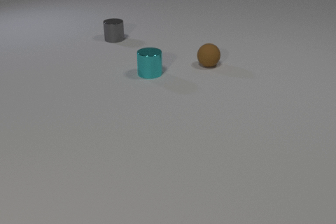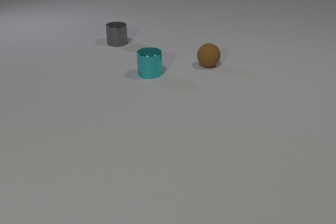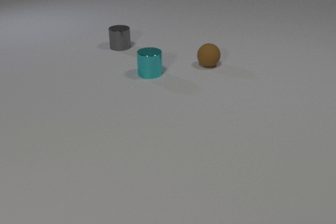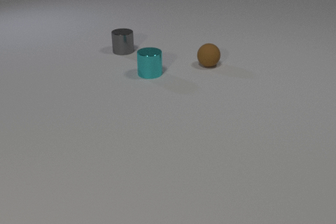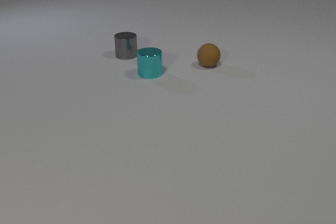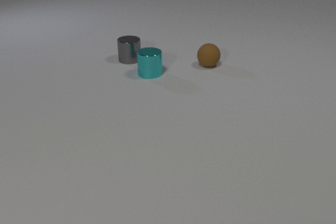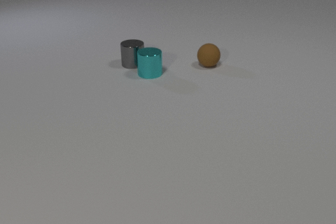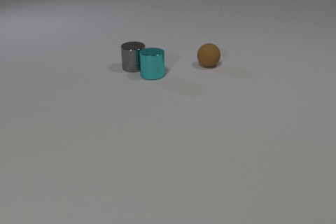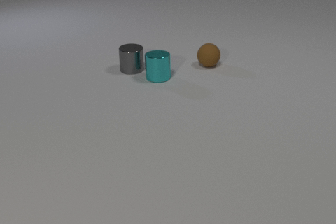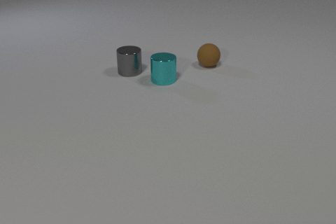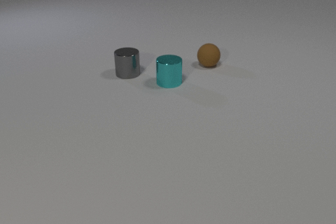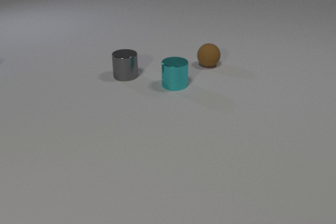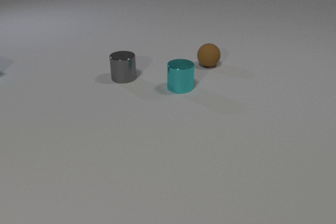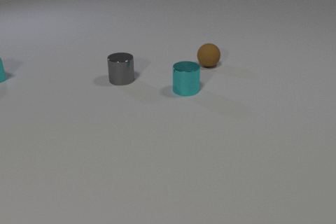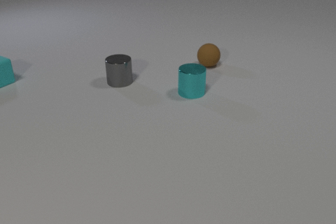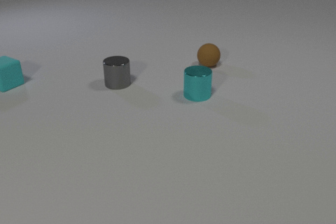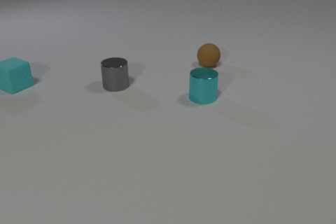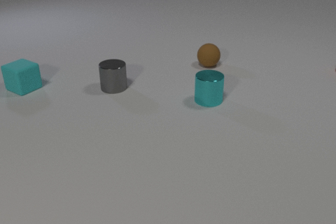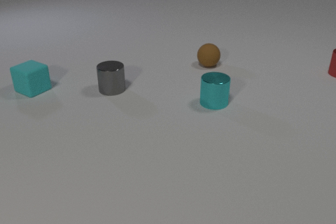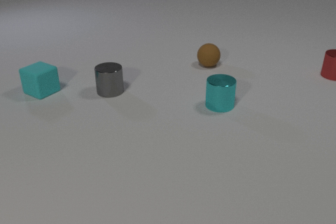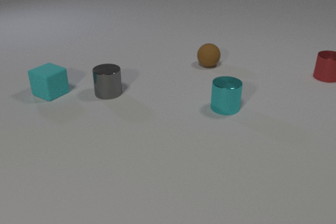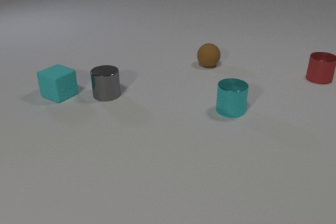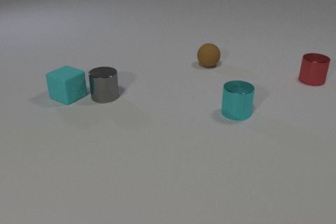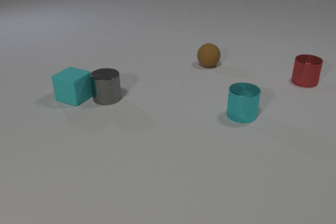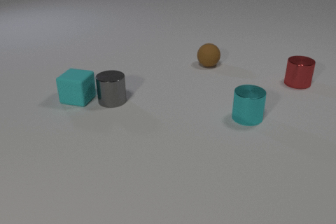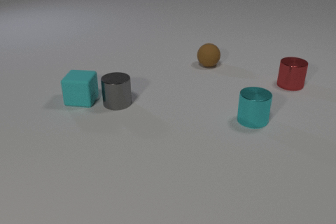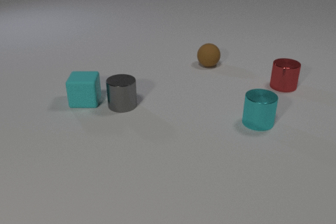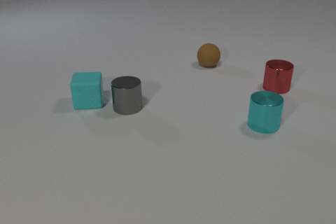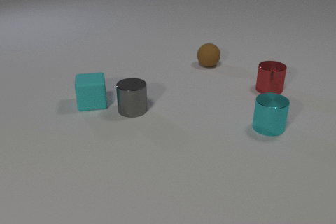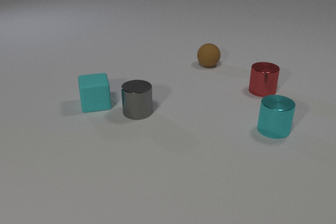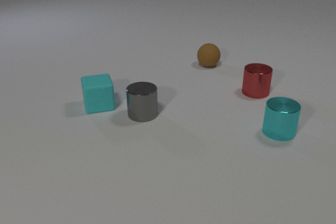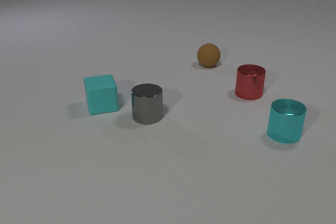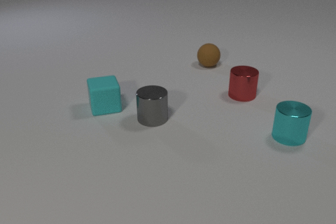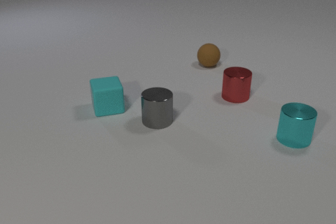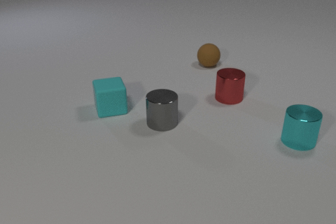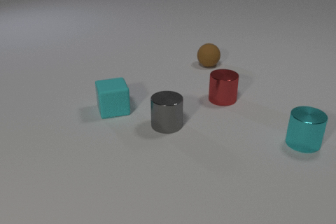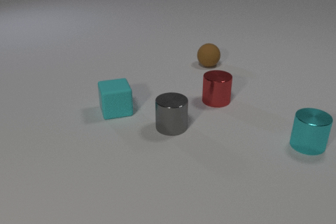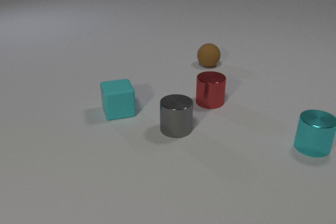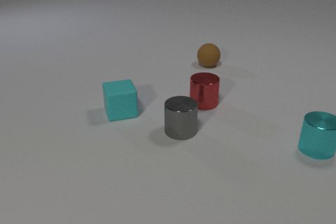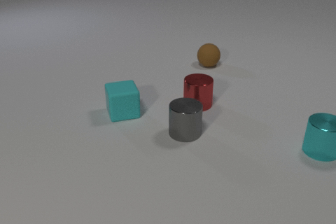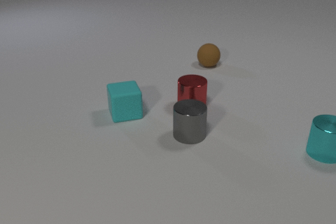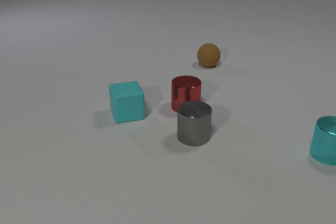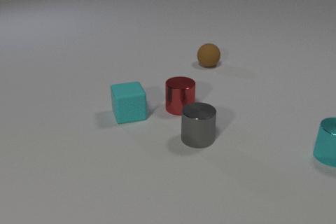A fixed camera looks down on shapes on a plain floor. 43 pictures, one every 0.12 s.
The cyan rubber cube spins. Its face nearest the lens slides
to the right.
The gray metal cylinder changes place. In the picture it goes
toward the camera.
0.00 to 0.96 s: The gray metal cylinder slides toward the camera. The cyan metal cylinder slides toward the camera and to the right. The gray metal cylinder and the cyan metal cylinder collide.
0.96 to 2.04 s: The gray metal cylinder slides toward the camera and to the left. The cyan metal cylinder slides to the right and toward the camera. The cyan rubber cube comes in at the left edge, slides to the right and toward the camera.
2.04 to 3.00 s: The gray metal cylinder slides toward the camera. The cyan metal cylinder slides to the right and toward the camera. The cyan rubber cube slides to the right and toward the camera, spins counterclockwise seen from above by about 30 degrees, its near face sliding to the right. The red metal cylinder slides to the left and toward the camera. The gray metal cylinder and the cyan rubber cube collide.
3.00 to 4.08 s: The gray metal cylinder slides to the right and toward the camera. The cyan metal cylinder slides to the right and toward the camera. The cyan rubber cube slides to the right and toward the camera, spins so that its near face slides to the right, counterclockwise seen from above. The red metal cylinder slides to the left and toward the camera.
4.08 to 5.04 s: The gray metal cylinder slides to the right and toward the camera. The cyan metal cylinder slides to the right and toward the camera. The cyan rubber cube slides to the right and toward the camera. The red metal cylinder slides to the left and toward the camera.
How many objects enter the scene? 2.
What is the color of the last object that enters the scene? red.
What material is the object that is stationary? rubber.
